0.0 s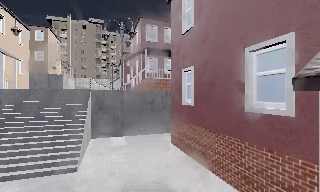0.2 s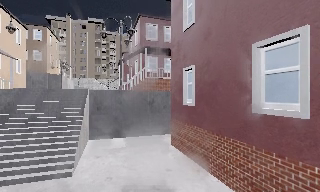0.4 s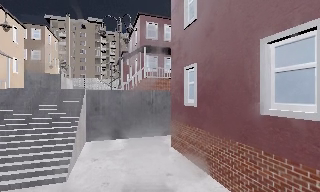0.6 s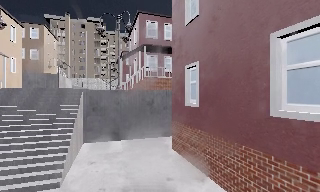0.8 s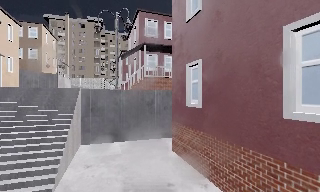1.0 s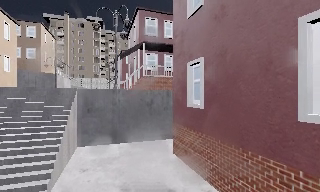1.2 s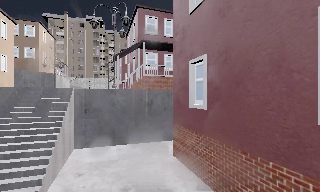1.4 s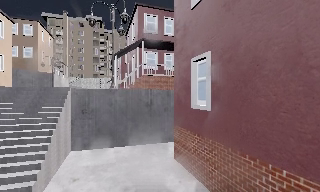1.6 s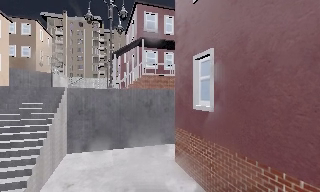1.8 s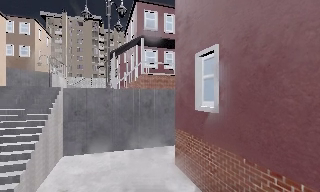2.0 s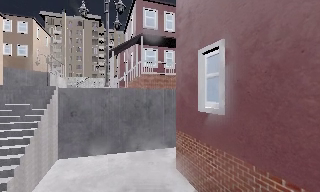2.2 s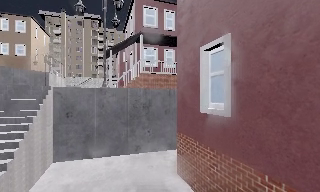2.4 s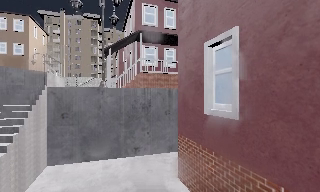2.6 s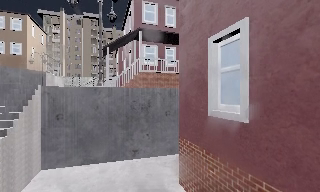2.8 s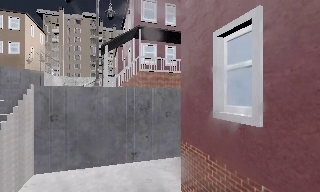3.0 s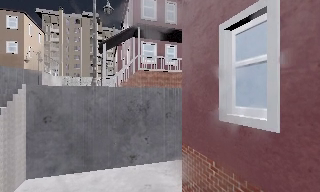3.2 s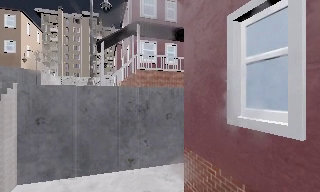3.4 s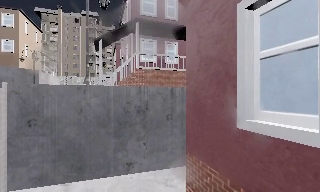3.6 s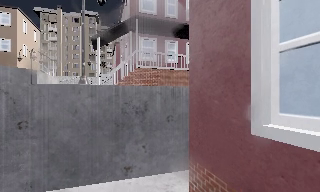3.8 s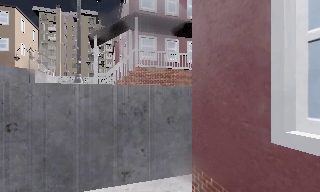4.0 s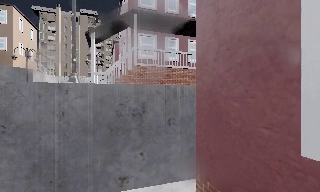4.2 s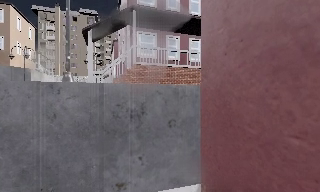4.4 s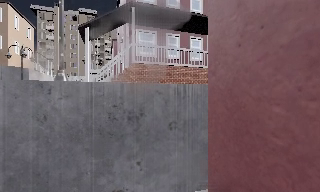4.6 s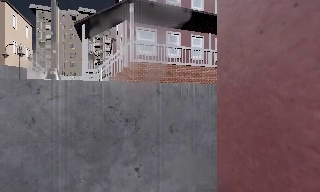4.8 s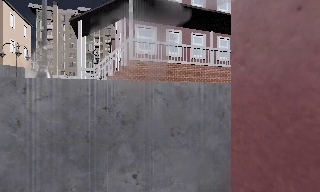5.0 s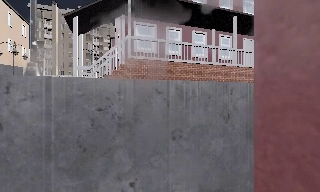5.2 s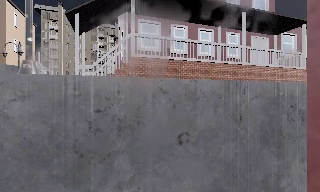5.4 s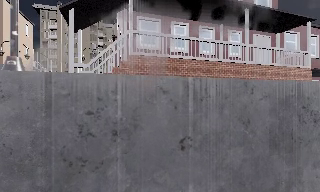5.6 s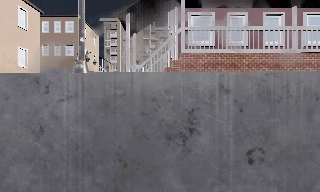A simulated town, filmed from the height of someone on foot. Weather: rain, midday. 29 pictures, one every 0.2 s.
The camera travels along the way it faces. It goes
forward.
0.0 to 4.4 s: The camera travels forward, about 7 m, so what stands in front looms larger.
4.4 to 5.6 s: The scene slides to the right, as the camera pans about 20 degrees to its left. It travels forward, about 2 m, so what stands in front looms larger.
The film runs forward here.
